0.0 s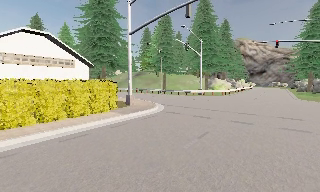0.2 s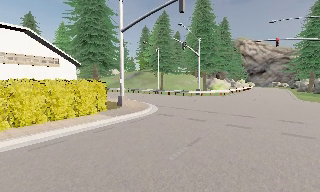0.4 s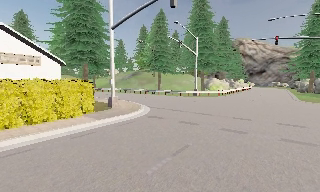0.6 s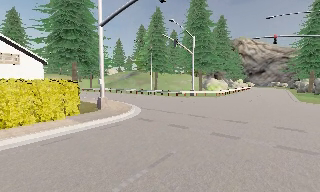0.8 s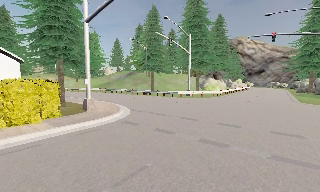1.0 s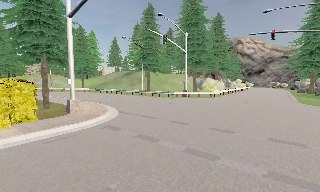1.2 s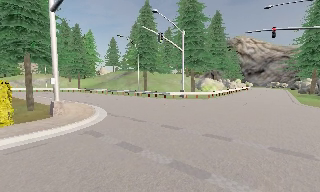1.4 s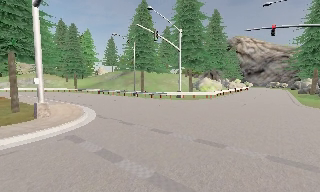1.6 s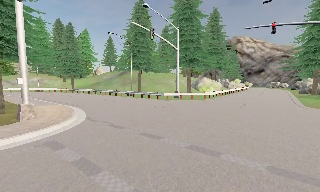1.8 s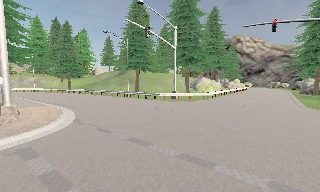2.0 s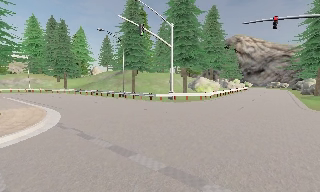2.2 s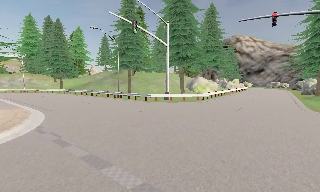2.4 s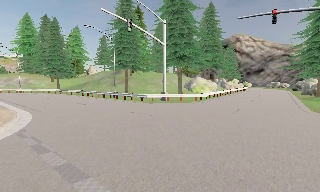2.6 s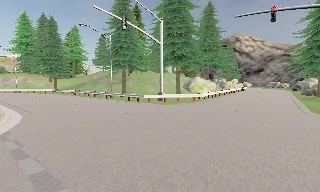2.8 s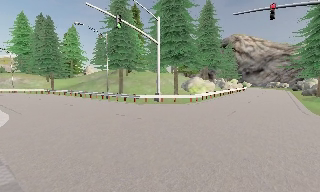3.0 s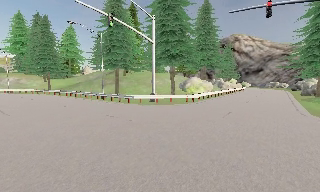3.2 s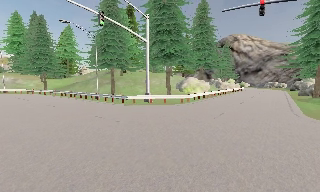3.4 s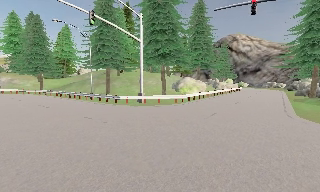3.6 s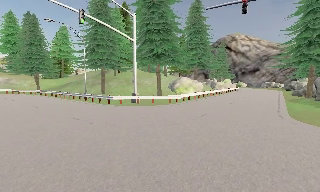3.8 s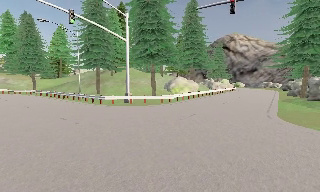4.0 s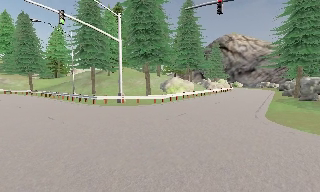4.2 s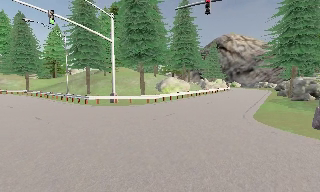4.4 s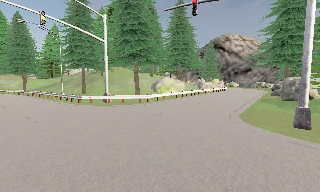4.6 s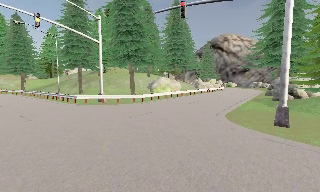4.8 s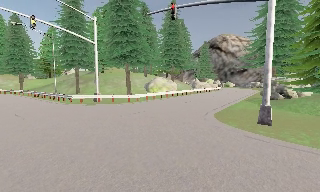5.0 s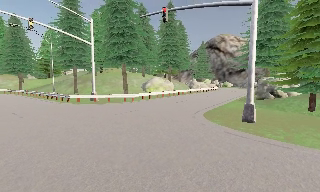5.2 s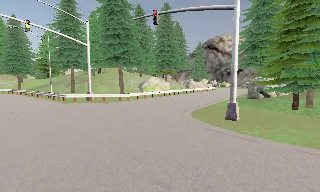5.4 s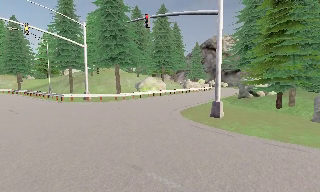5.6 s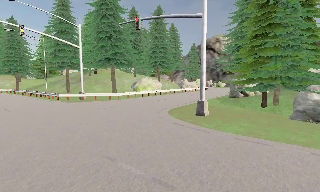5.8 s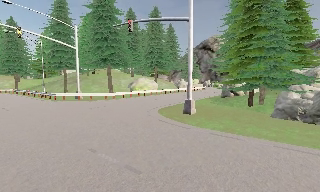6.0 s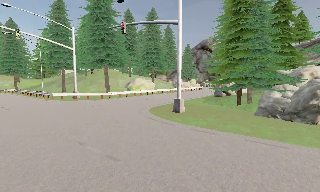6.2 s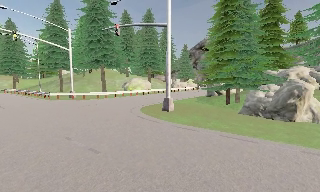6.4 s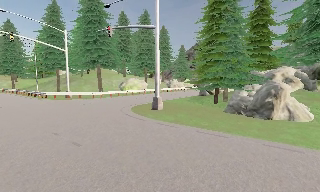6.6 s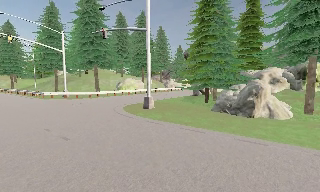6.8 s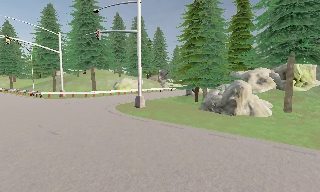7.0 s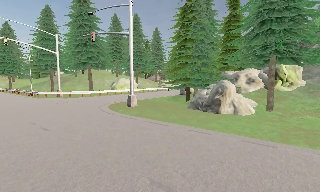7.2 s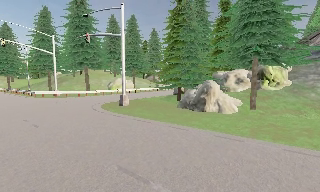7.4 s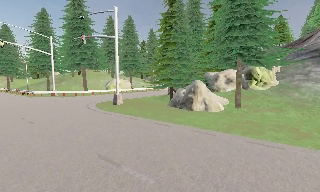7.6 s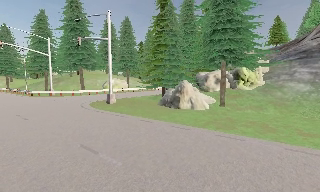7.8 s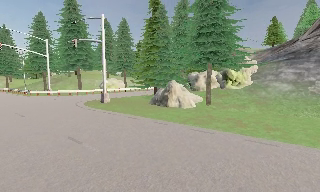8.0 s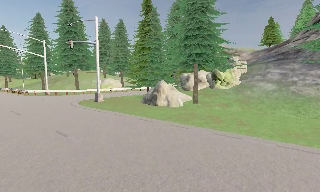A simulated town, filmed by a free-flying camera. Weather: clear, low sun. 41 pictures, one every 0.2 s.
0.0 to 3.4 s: The camera travels forward and to its right, about 12 m, so what stands in front looms larger. It loses speed.
3.4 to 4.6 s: The camera travels to its right, about 4 m, so close, fixed things drift to the left.
4.6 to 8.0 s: The camera travels to its right and backward, about 15 m, so close, fixed things drift to the left.
The film runs forward here.
